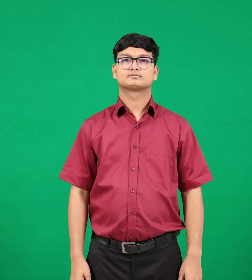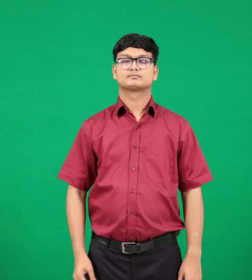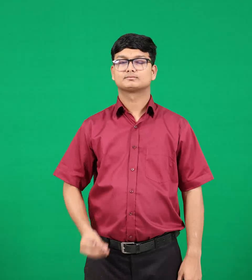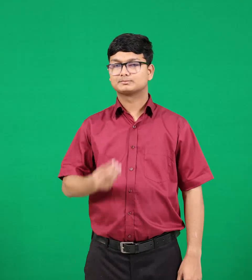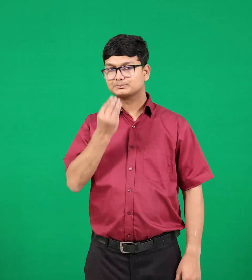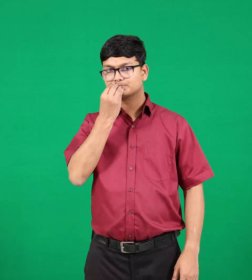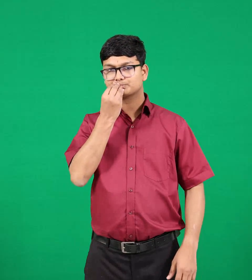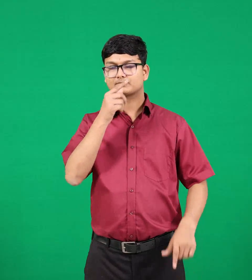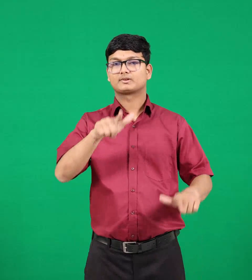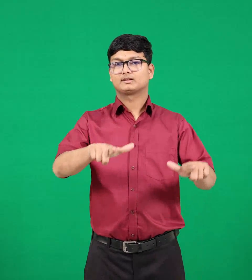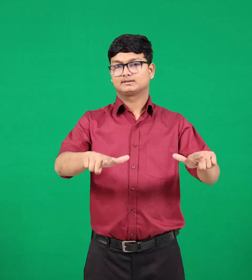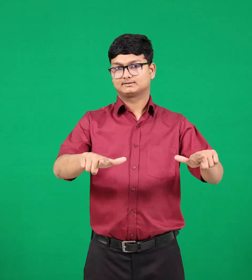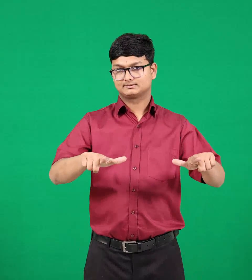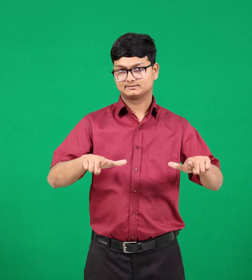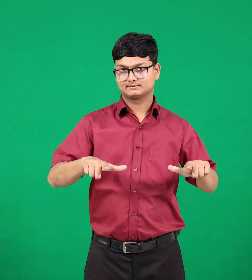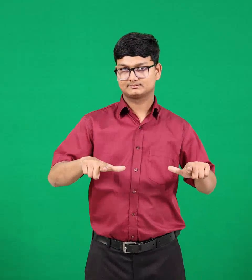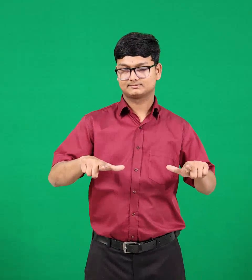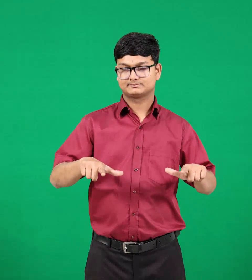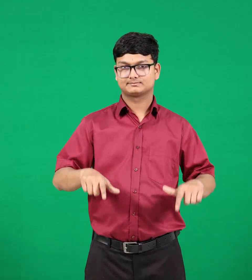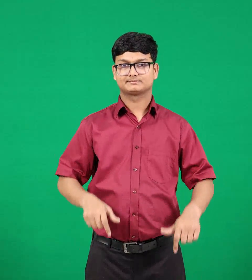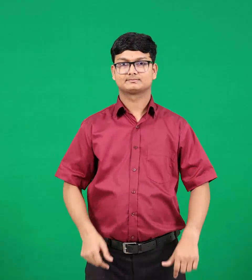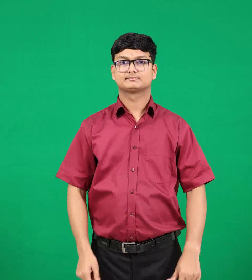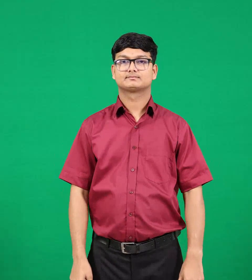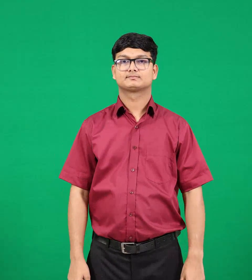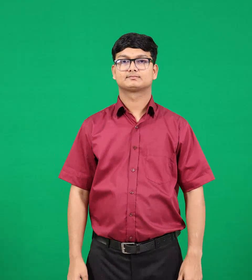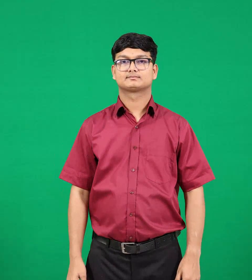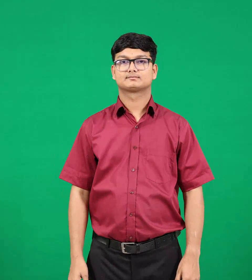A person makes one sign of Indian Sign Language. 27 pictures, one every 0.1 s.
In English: food
